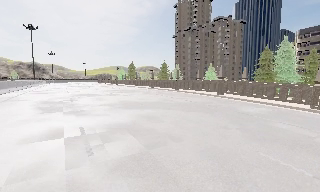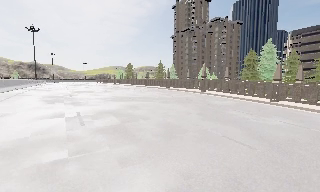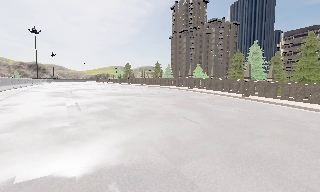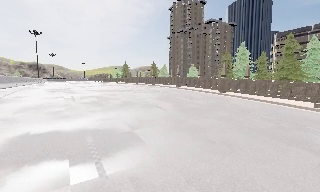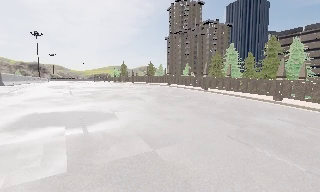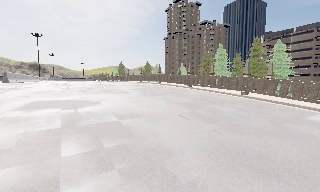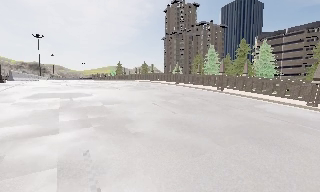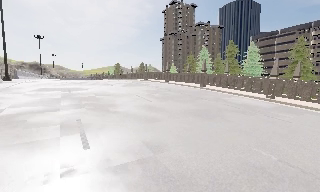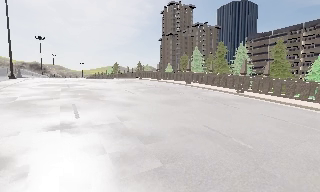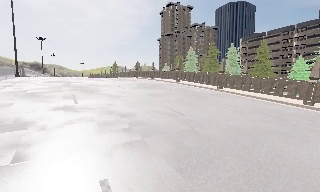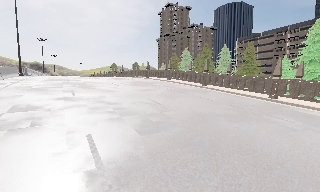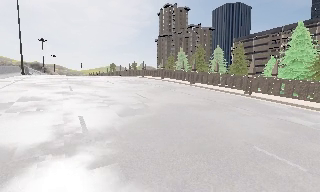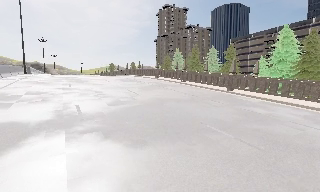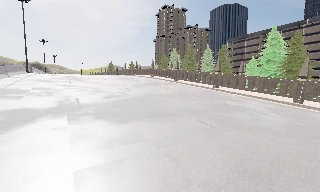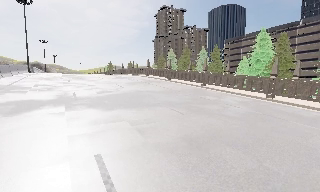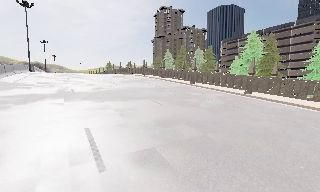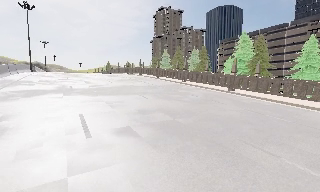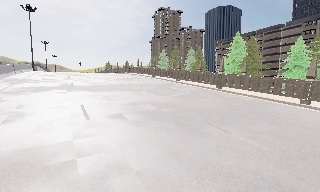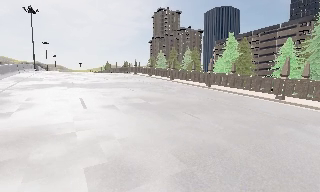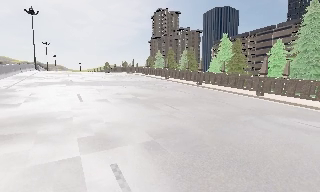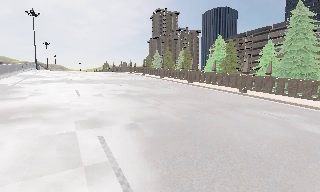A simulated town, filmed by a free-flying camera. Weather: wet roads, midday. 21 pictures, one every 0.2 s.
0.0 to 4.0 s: The camera travels backward and to its right, about 35 m, so what stands in front gets smaller.
The film runs backward here.
